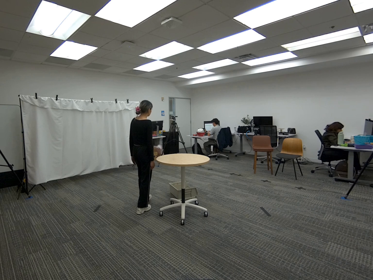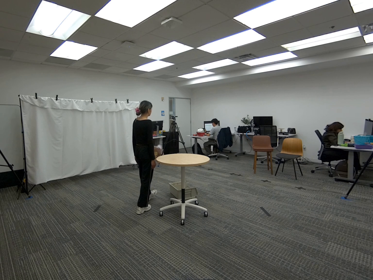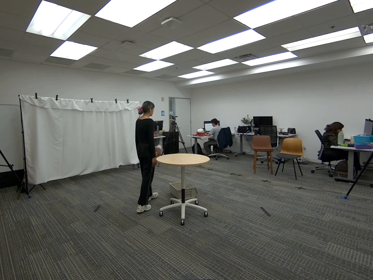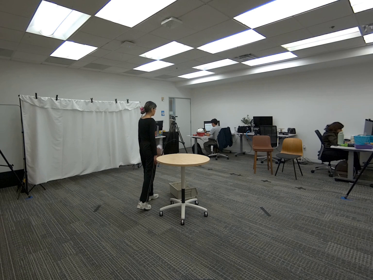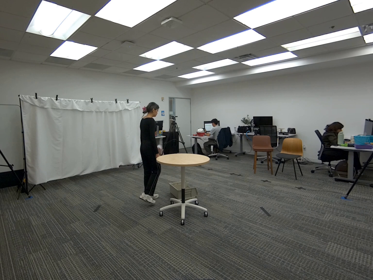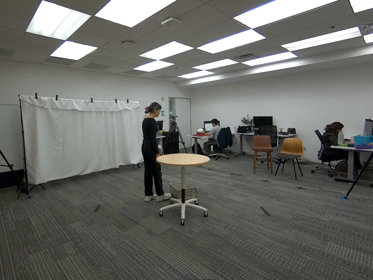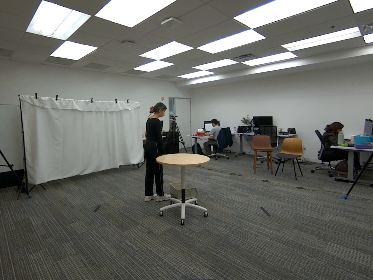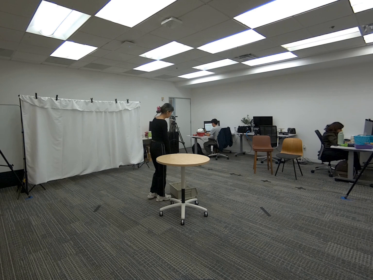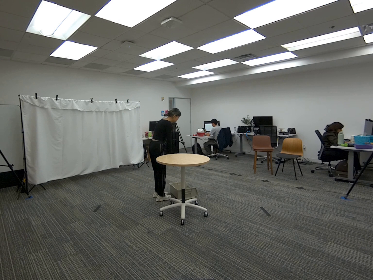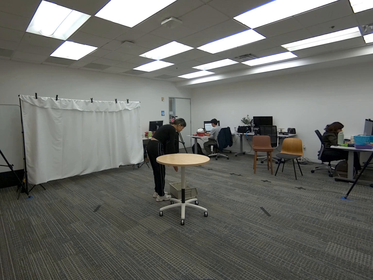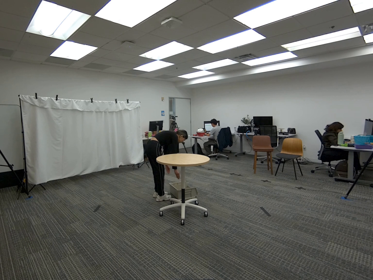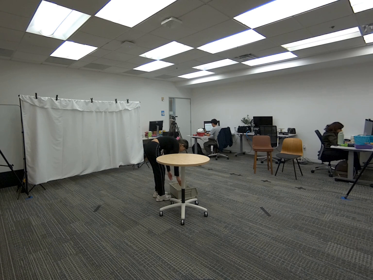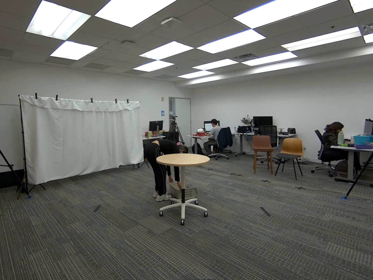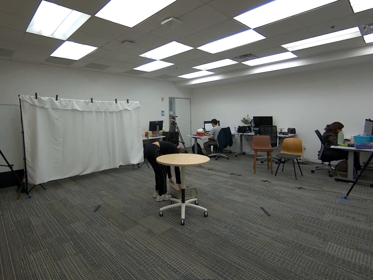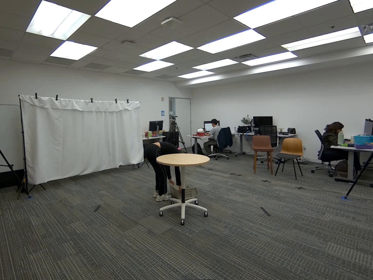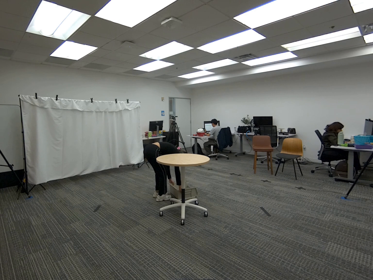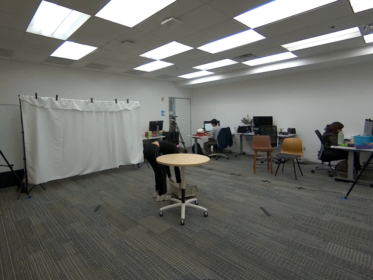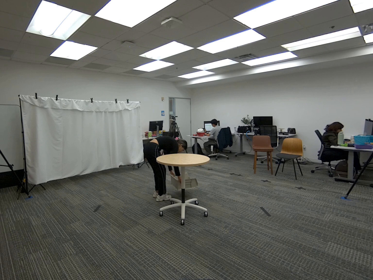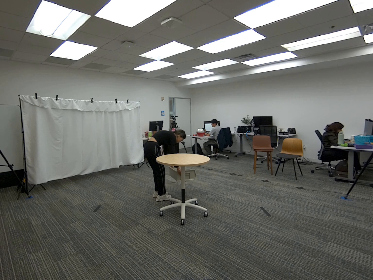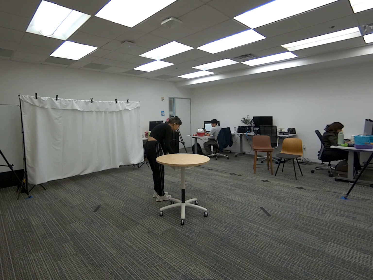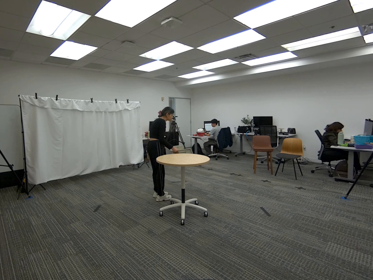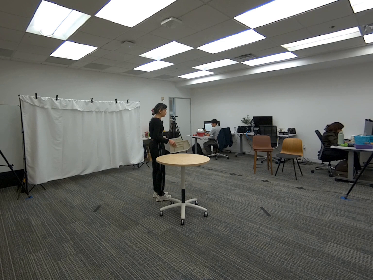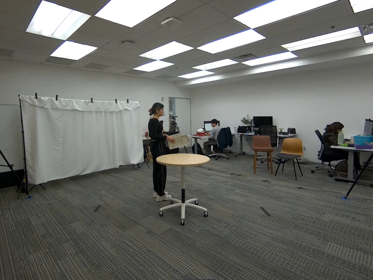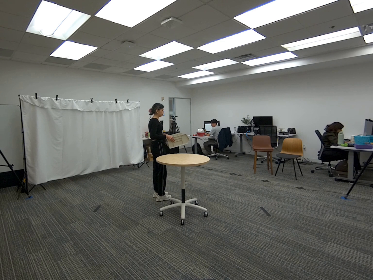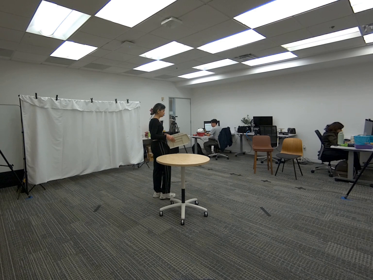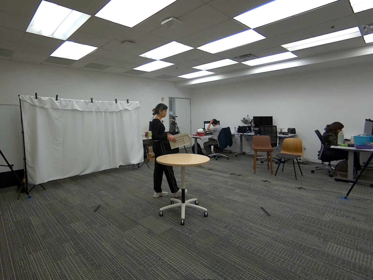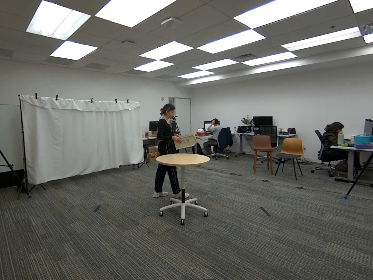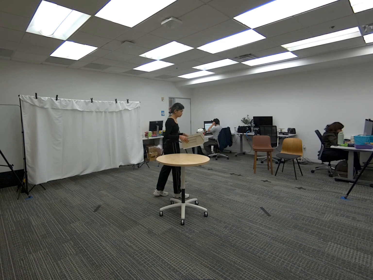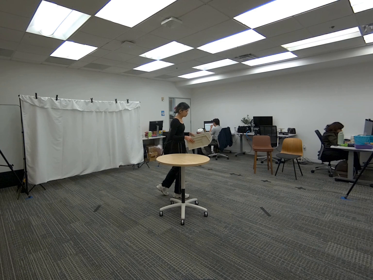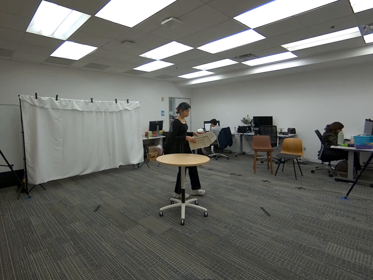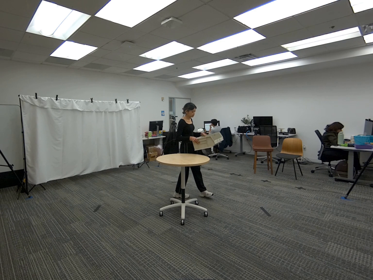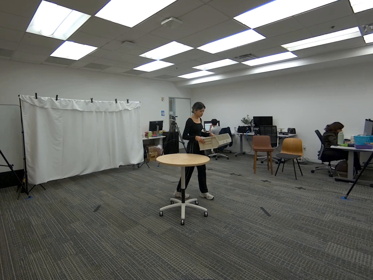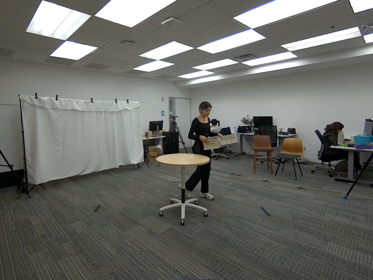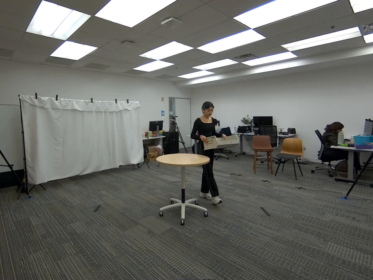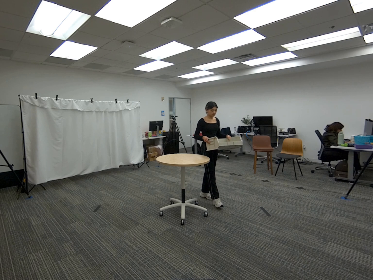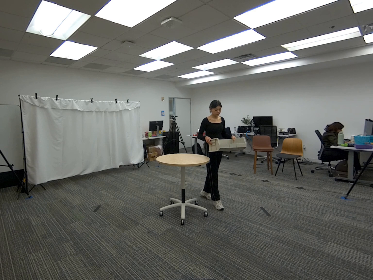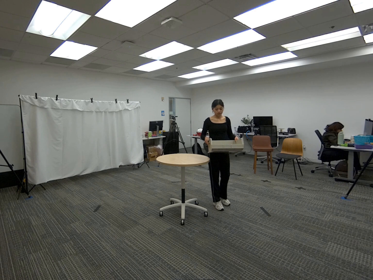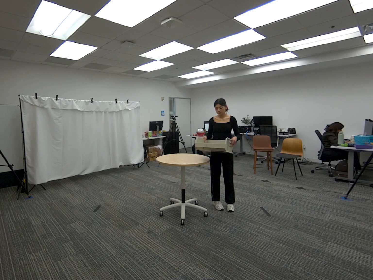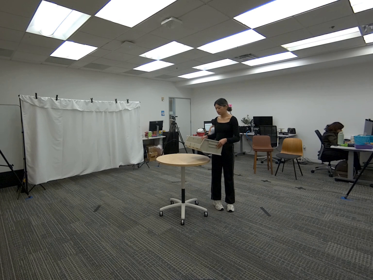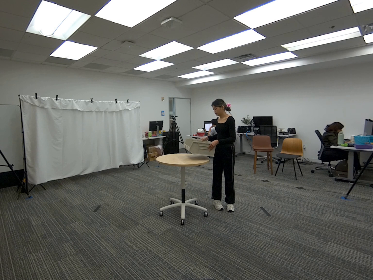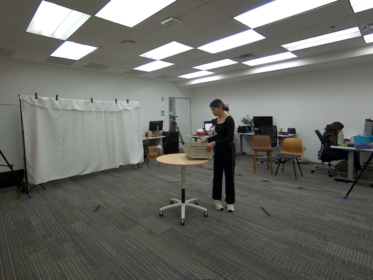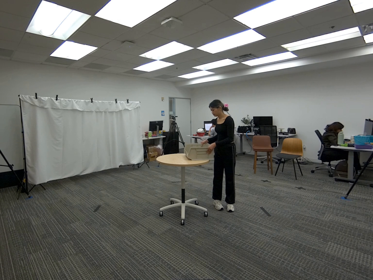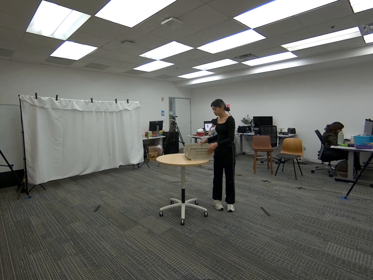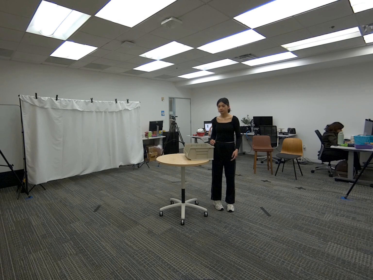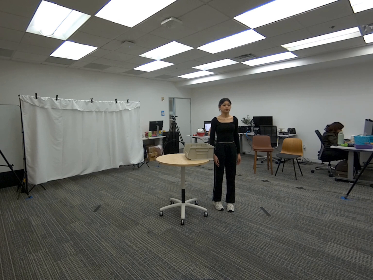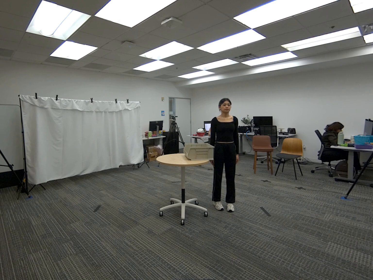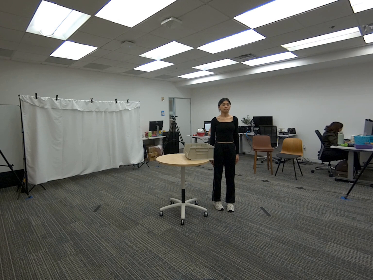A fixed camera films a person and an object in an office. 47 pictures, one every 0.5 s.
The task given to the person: Walk over to the beige bin on the ground and pick up the beige bin using both hands and place the beige bin on the round table.
